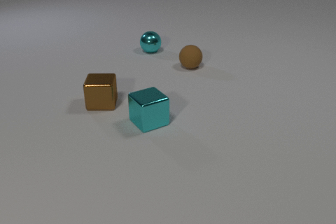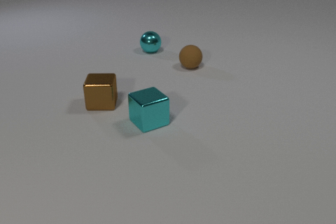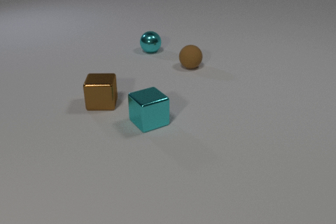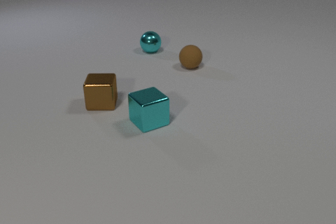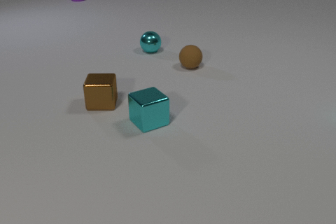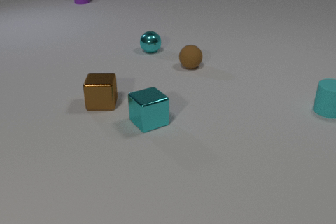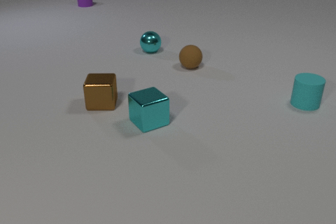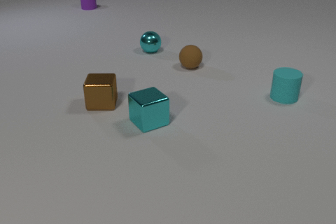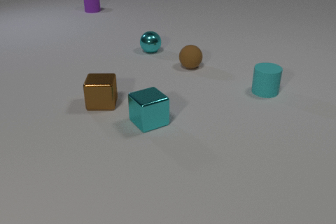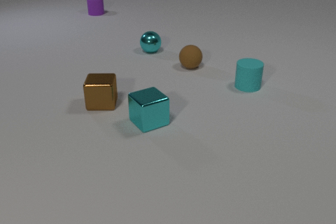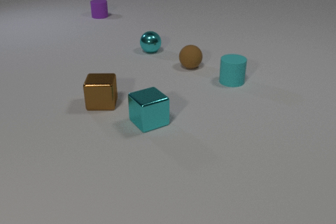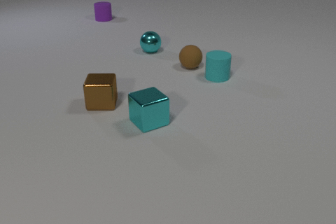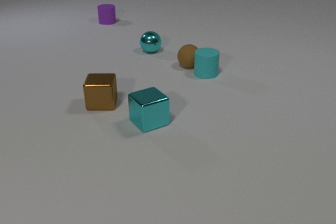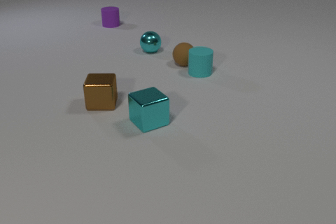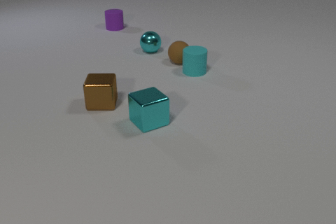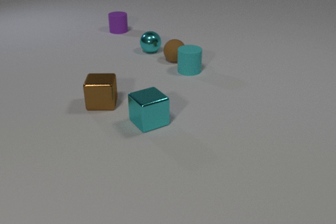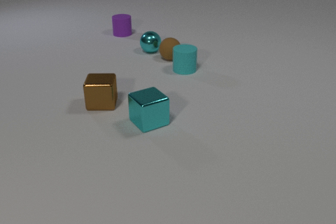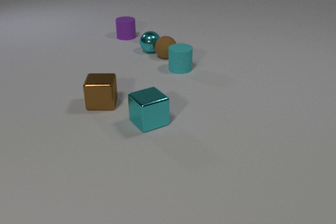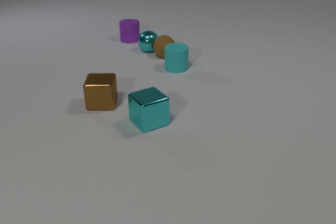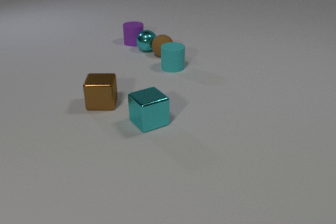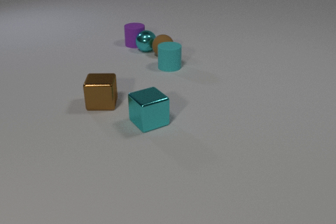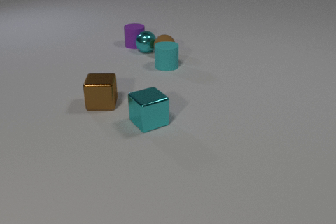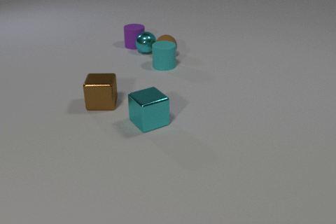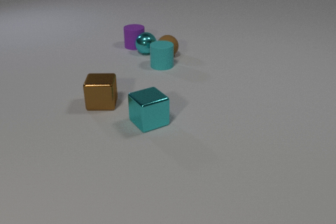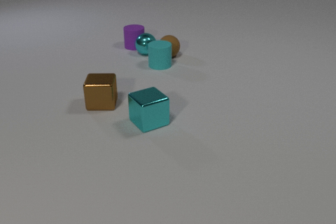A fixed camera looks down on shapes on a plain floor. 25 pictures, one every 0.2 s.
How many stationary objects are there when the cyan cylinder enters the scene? 4.
How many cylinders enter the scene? 2.
Are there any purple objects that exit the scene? no.
0.0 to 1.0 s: The cyan rubber cylinder comes in at the right edge, slides to the left. The purple rubber cylinder comes in at the top edge, slides toward the camera.
1.0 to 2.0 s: The cyan rubber cylinder slides to the left and away from the camera. The purple rubber cylinder slides toward the camera.
2.0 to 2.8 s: The cyan rubber cylinder slides to the left and away from the camera. The brown rubber sphere rolls to the left and away from the camera. The purple rubber cylinder slides toward the camera. The cyan rubber cylinder and the brown rubber sphere collide.
2.8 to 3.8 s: The cyan rubber cylinder slides to the left and away from the camera. The brown rubber sphere rolls away from the camera and to the left. The purple rubber cylinder slides toward the camera. The brown rubber sphere and the cyan metal sphere collide.
3.8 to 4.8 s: The cyan rubber cylinder slides to the left and away from the camera. The brown rubber sphere rolls to the right. The cyan metal sphere rolls toward the camera. The purple rubber cylinder slides toward the camera. The cyan metal sphere and the purple rubber cylinder collide.
